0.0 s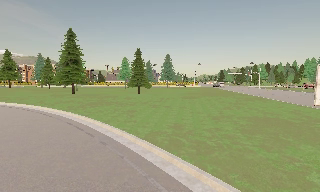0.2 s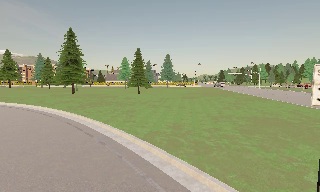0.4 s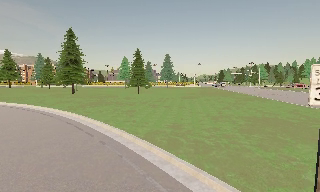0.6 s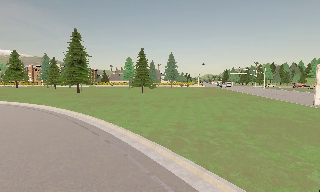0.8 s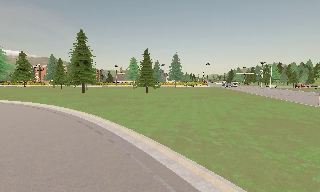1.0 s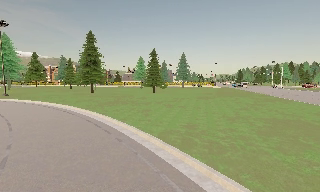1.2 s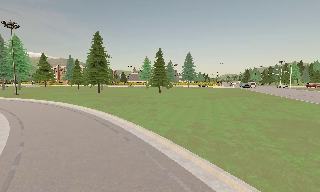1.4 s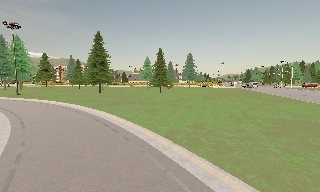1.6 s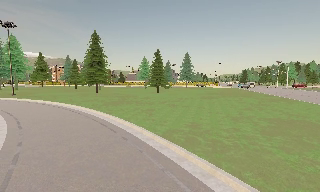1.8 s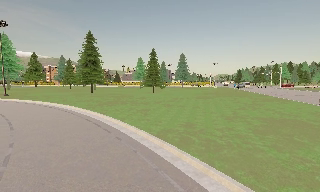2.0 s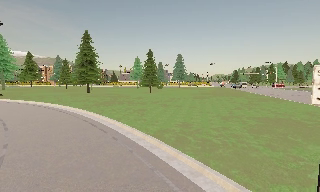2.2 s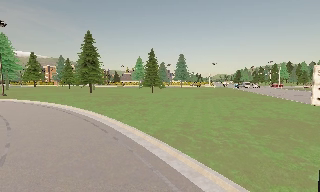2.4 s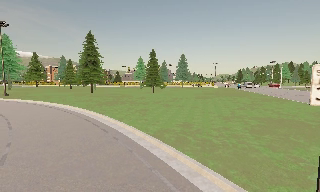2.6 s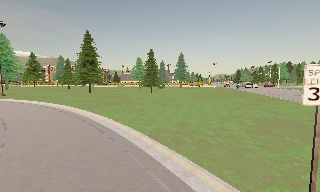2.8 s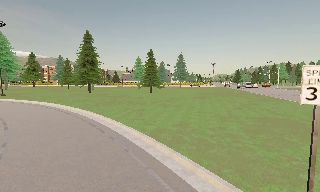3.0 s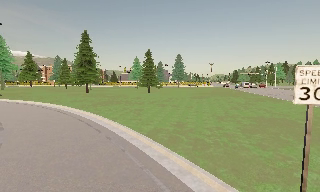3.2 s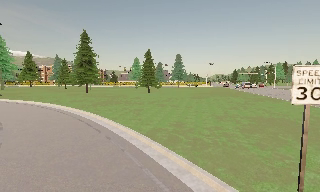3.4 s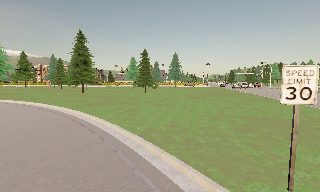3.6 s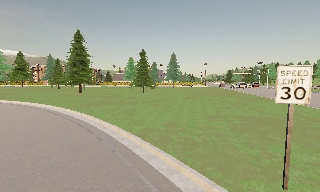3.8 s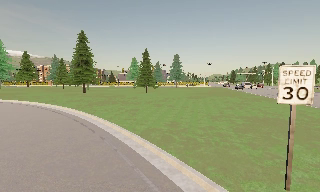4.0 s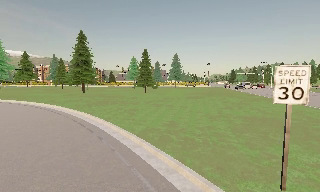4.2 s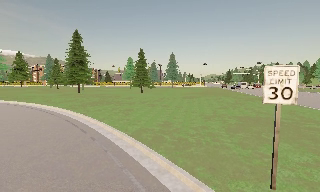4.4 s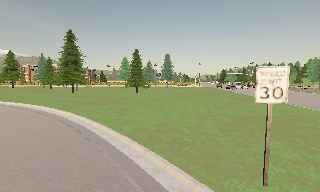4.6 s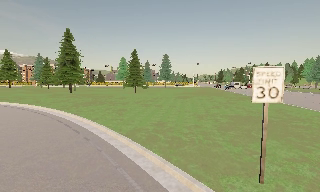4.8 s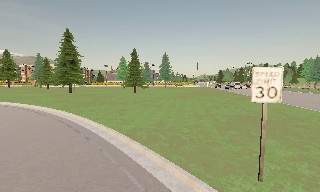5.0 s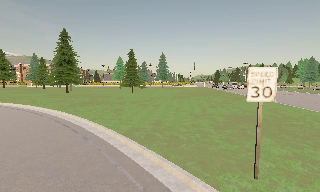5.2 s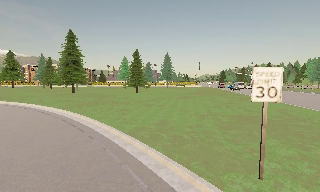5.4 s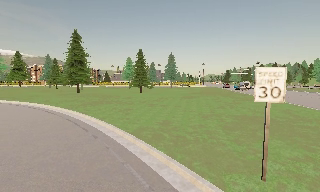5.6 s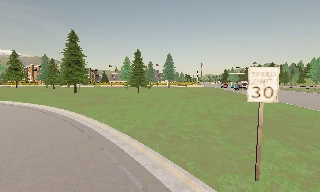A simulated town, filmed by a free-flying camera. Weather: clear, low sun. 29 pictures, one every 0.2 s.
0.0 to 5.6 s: The camera travels to its right and backward, about 1 m, so close, fixed things drift to the left.
The film runs backward here.
